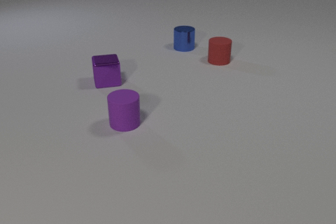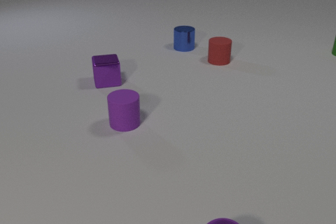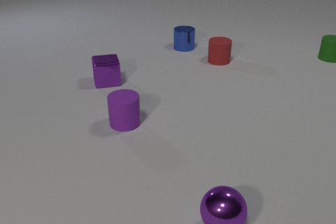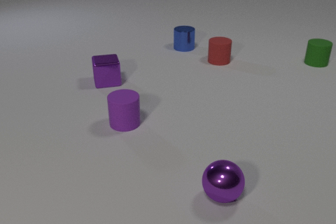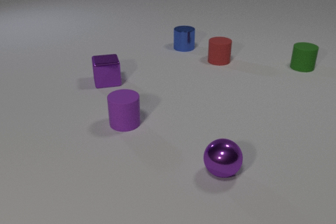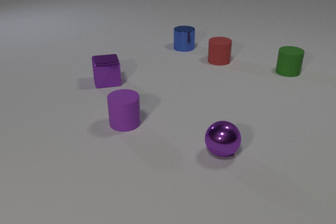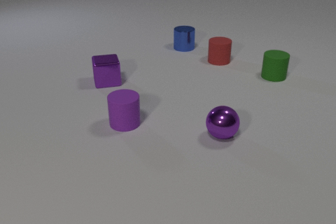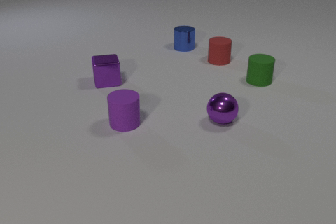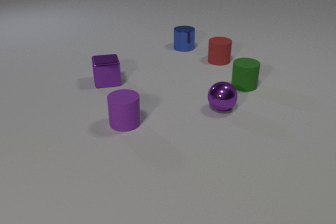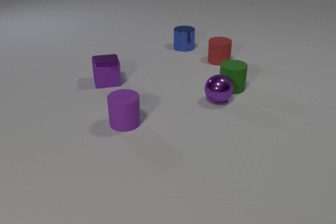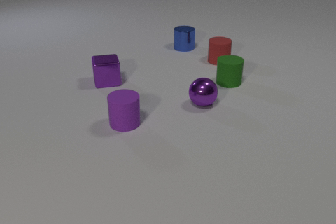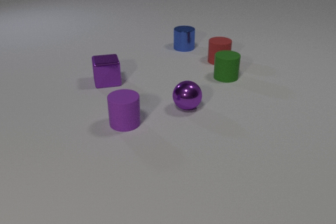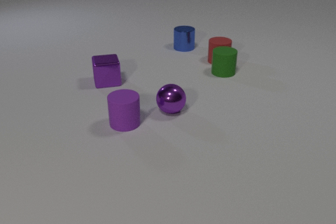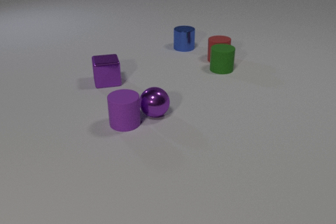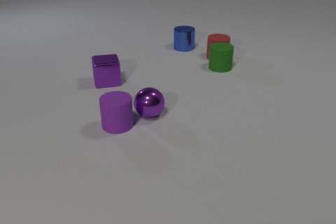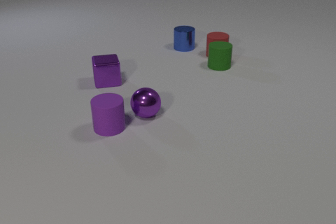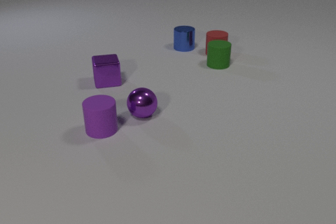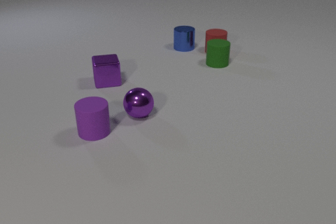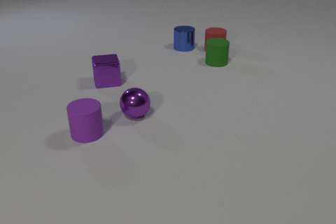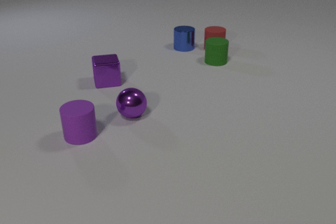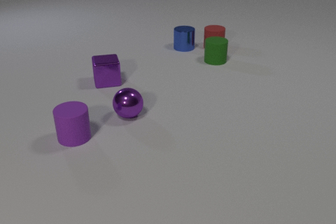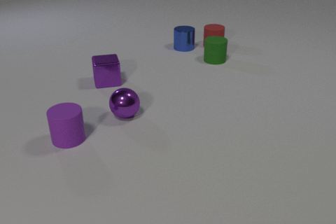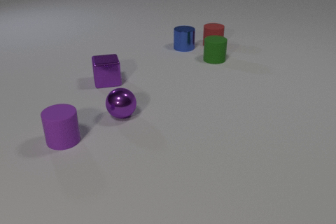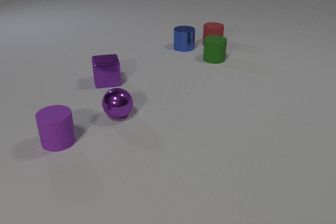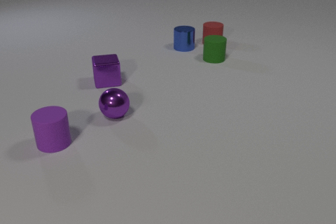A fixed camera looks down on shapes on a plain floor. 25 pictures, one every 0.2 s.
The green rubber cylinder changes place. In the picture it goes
to the left.
0.0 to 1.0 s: The purple metal sphere comes in at the bottom edge, rolls away from the camera. The green rubber cylinder comes in at the right edge, slides toward the camera and to the left.
1.0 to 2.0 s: The purple metal sphere rolls away from the camera. The green rubber cylinder slides to the left and toward the camera. The purple metal sphere and the green rubber cylinder collide.
2.0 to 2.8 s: The purple metal sphere rolls to the left and toward the camera. The green rubber cylinder slides away from the camera. The purple rubber cylinder slides to the left. The red rubber cylinder slides away from the camera. The green rubber cylinder and the red rubber cylinder collide. The purple metal sphere and the purple rubber cylinder collide.
2.8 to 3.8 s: The purple metal sphere rolls to the left. The green rubber cylinder slides away from the camera. The purple rubber cylinder slides to the left. The red rubber cylinder slides away from the camera.
3.8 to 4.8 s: The purple metal sphere rolls to the left. The green rubber cylinder slides away from the camera. The purple rubber cylinder slides to the left. The red rubber cylinder slides away from the camera.
What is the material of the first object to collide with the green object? metal.
How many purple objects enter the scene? 1.
Are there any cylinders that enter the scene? yes.
